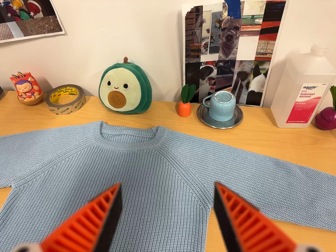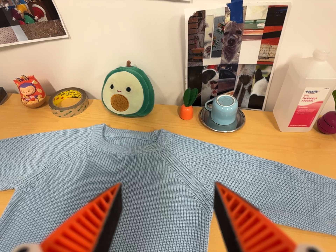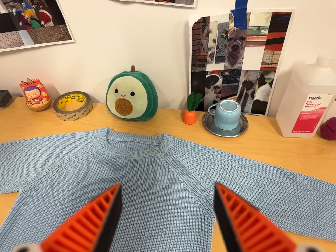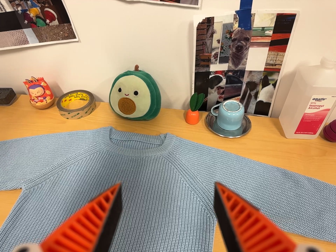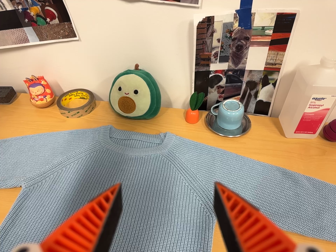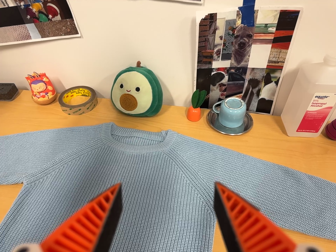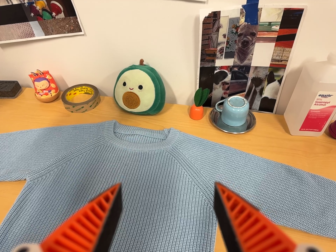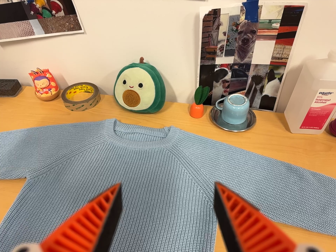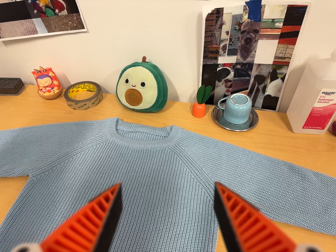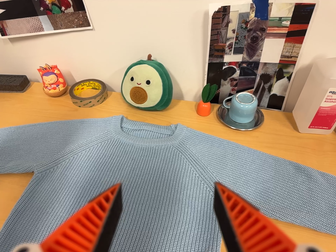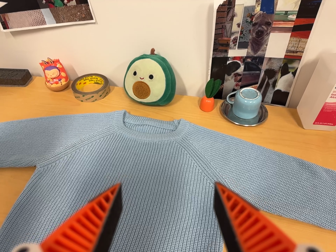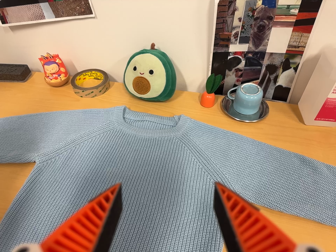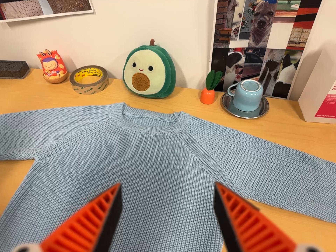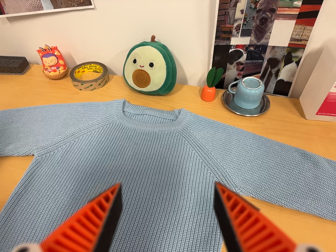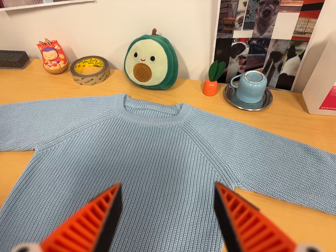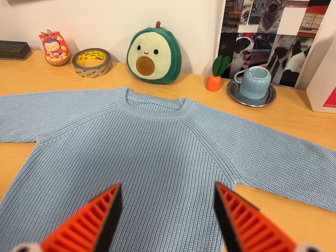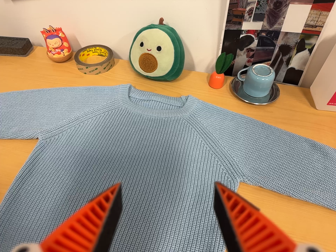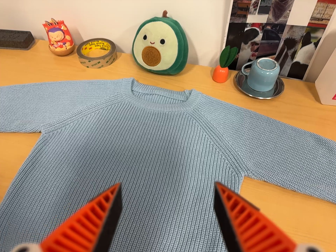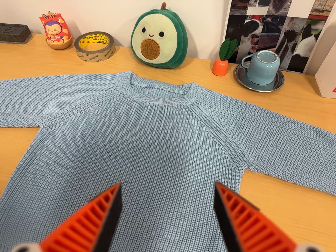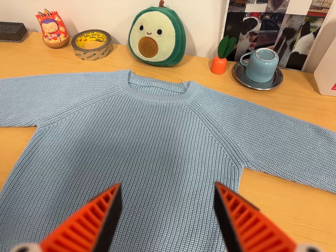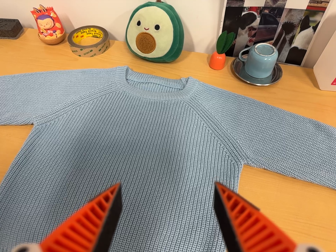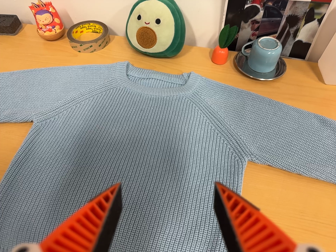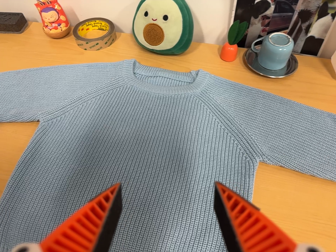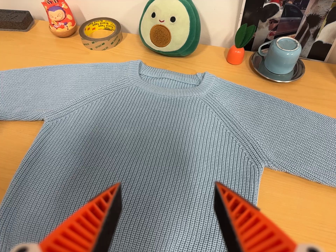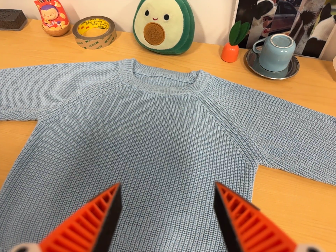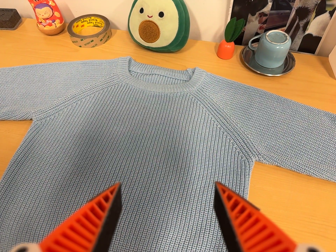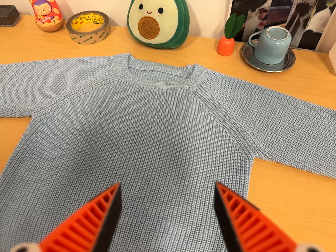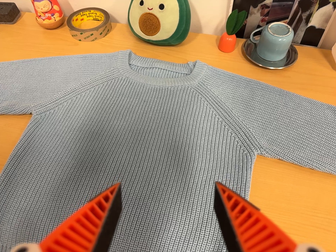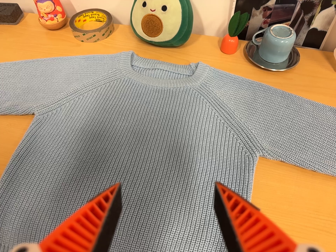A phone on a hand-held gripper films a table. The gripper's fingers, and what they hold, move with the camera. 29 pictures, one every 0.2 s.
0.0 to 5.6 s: The camera travels forward and to its left, about 9 cm, so what stands in front looms larger. Its aim tips toward the bottom of its view by about 10 degrees, and the scene shifts upward.
The film runs forward here.
